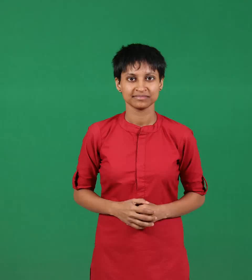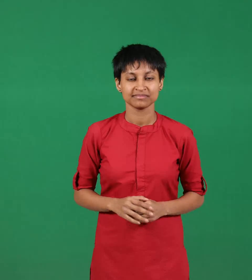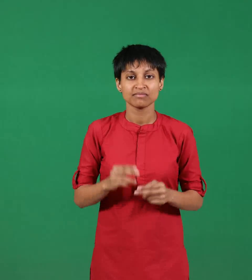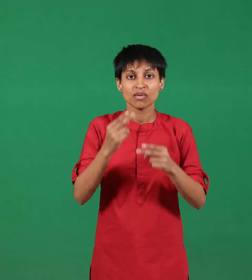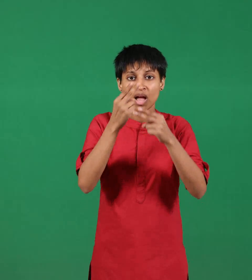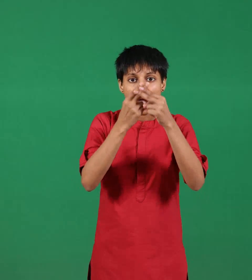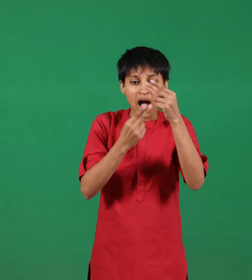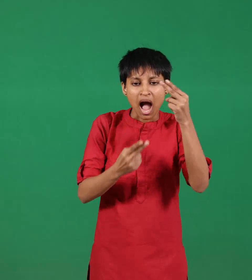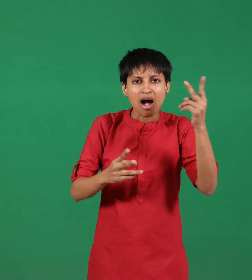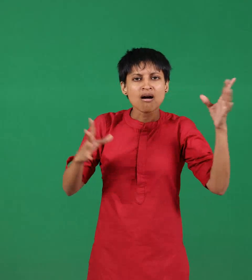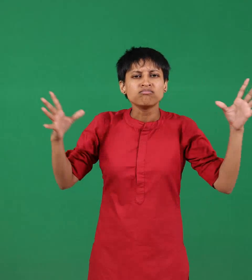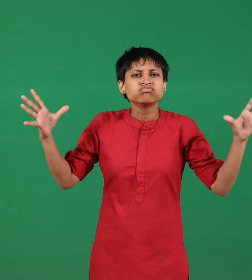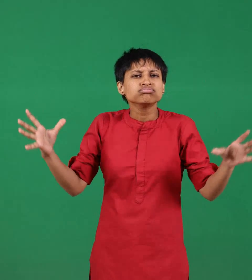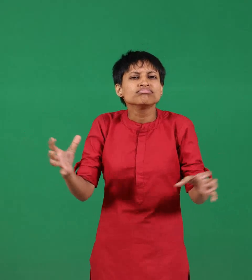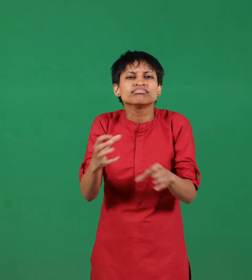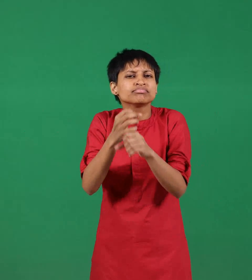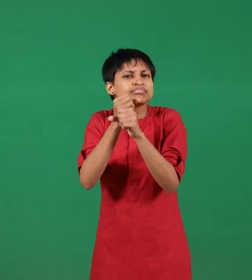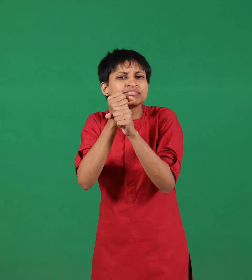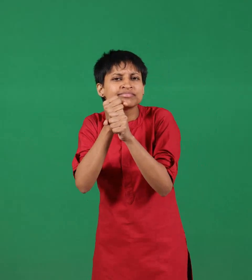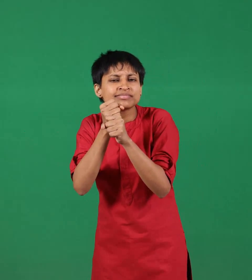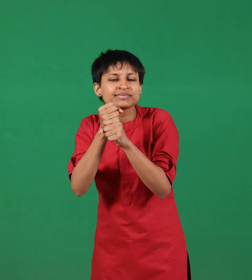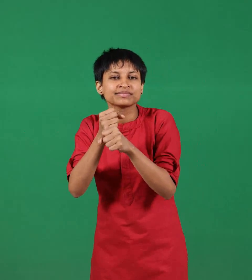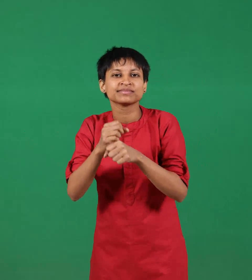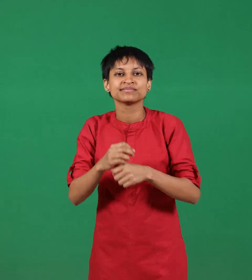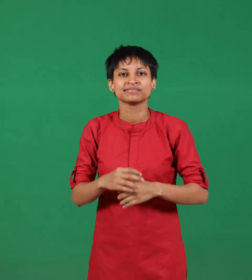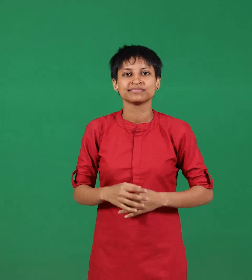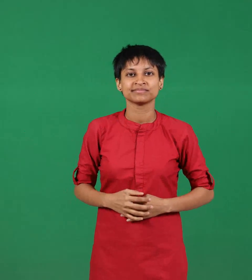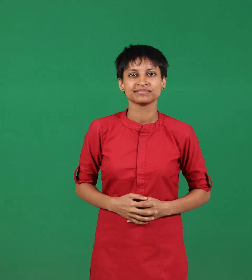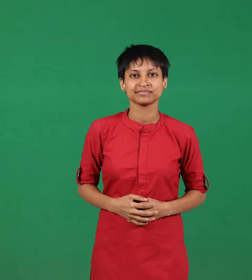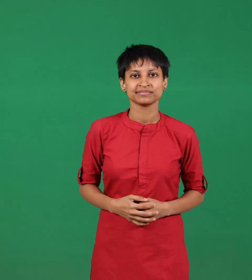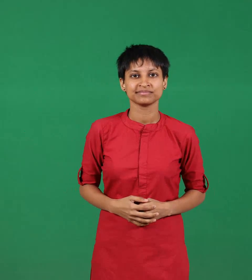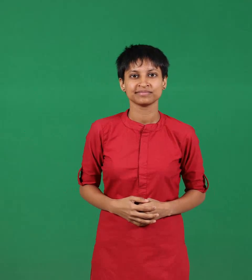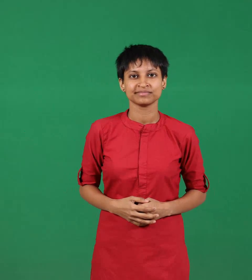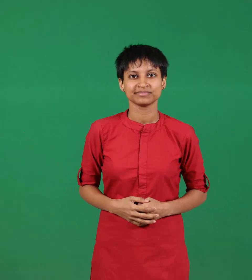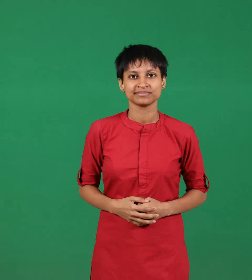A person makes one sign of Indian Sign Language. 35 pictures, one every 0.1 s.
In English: brief & summary
